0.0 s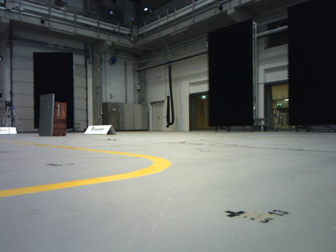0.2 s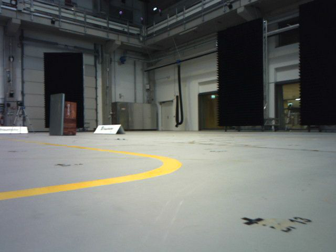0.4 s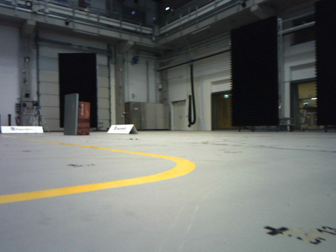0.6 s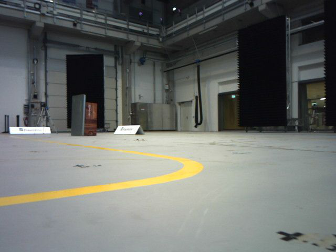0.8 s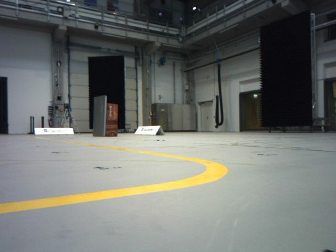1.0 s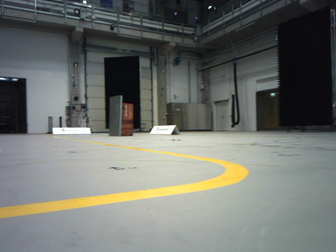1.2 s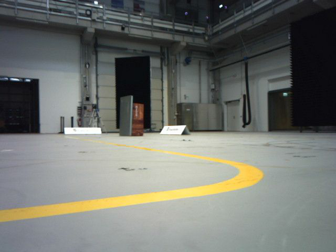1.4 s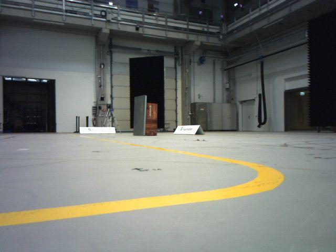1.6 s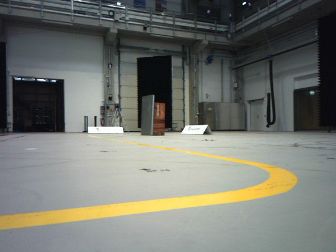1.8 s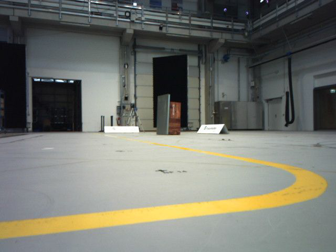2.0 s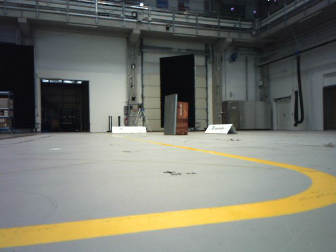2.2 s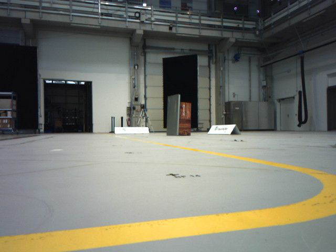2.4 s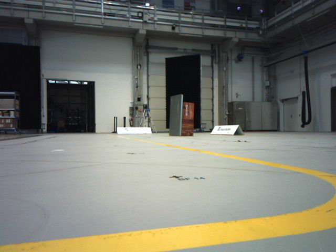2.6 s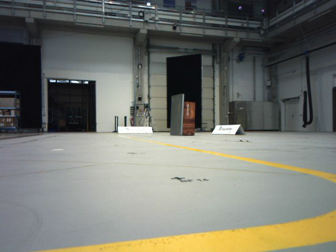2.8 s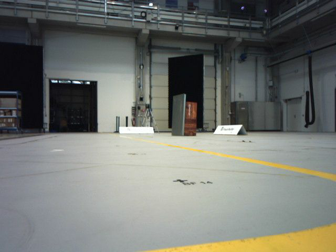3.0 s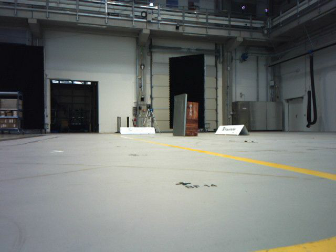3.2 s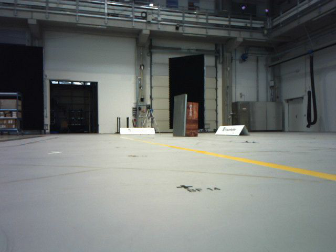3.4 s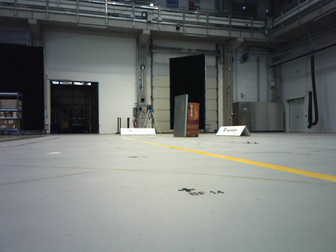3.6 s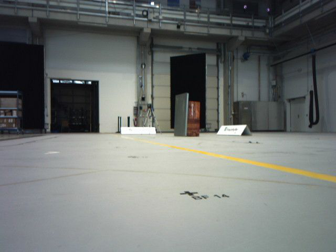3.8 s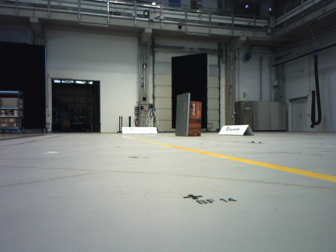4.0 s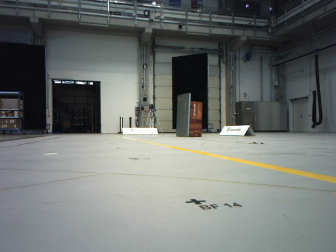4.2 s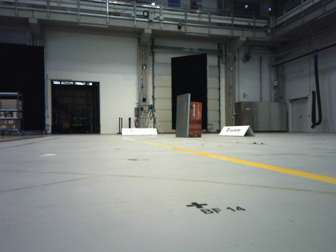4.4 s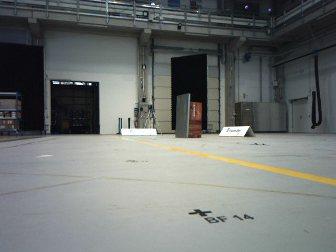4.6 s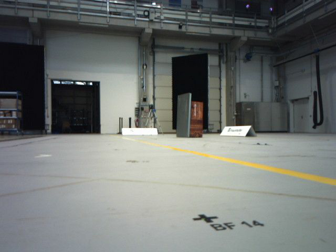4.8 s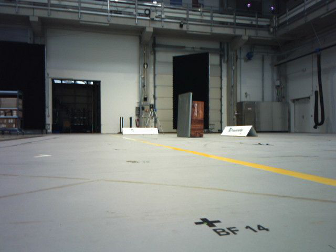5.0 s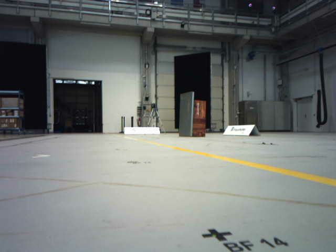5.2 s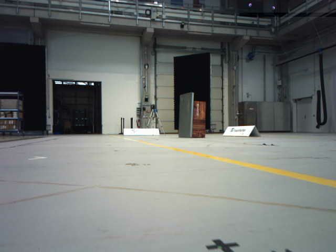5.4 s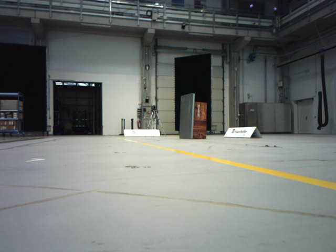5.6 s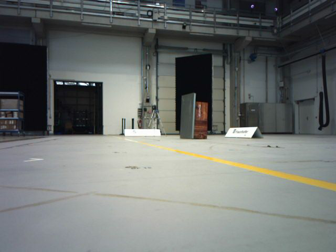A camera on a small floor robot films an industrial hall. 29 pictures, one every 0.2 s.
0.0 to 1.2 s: The camera swings to its left by about 15 degrees, and the scene slides to the right. It travels forward, about 0.2 m, so what stands in front looms larger.
1.2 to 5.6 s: The camera pans to its left, which is counterclockwise from overhead, by about 10 degrees. It travels forward, about 0.9 m, so what stands in front looms larger.
The film runs forward here.
